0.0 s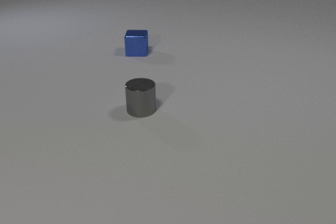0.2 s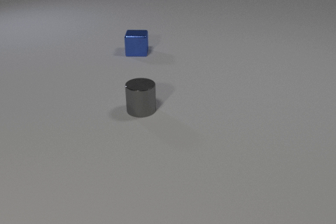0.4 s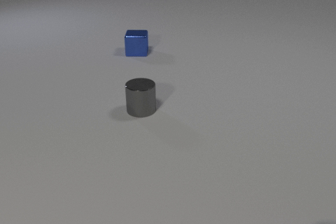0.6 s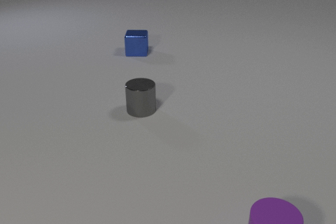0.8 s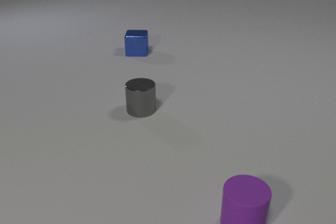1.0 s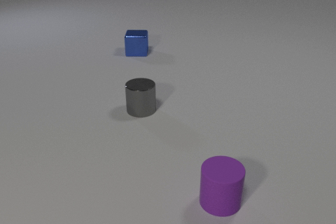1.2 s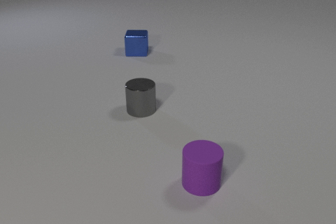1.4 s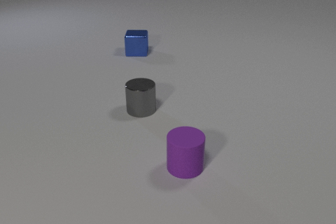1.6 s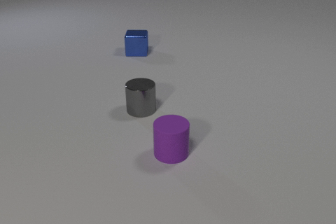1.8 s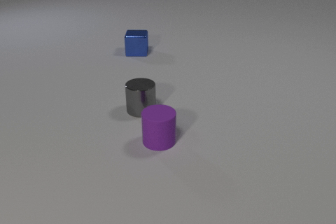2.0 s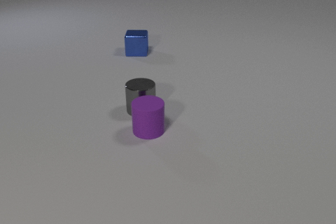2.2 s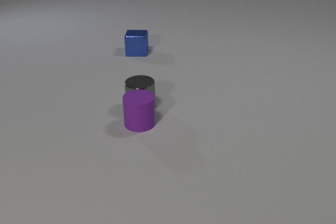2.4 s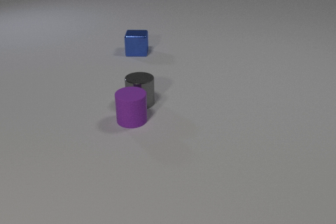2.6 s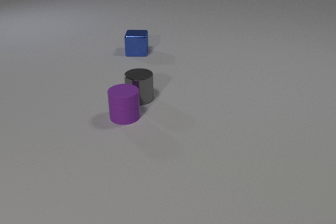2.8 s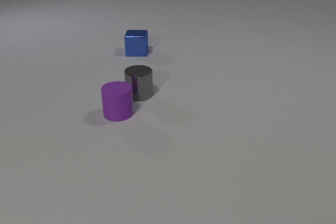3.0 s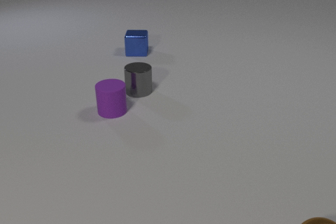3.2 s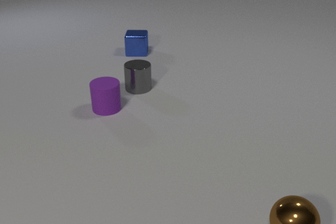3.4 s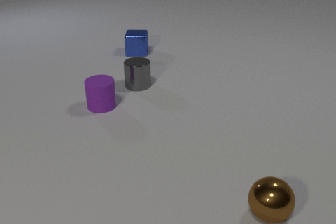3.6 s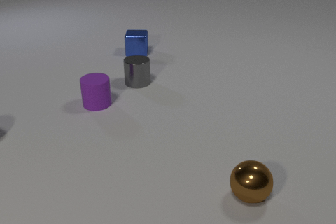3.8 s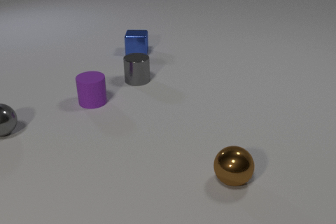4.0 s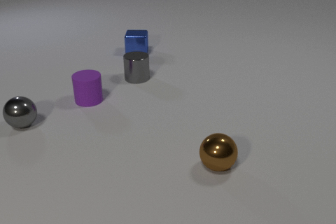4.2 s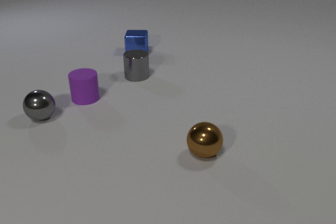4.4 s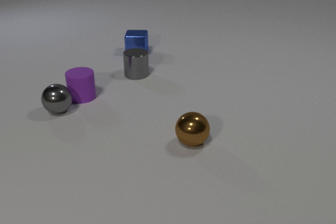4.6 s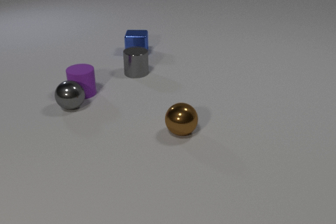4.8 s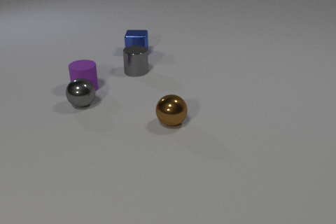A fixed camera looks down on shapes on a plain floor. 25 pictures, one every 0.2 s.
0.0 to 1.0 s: The purple rubber cylinder comes in at the bottom edge, slides to the left and away from the camera.
1.0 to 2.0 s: The purple rubber cylinder slides away from the camera and to the left.
2.0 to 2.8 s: The purple rubber cylinder slides away from the camera and to the left. The gray metal cylinder slides away from the camera. The purple rubber cylinder and the gray metal cylinder collide.
2.8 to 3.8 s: The purple rubber cylinder slides away from the camera and to the left. The gray metal cylinder slides away from the camera. The gray metal sphere comes in at the left edge, rolls to the right. The brown metal sphere comes in at the bottom edge, rolls to the left and away from the camera.
3.8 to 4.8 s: The purple rubber cylinder slides away from the camera. The gray metal cylinder slides away from the camera. The gray metal sphere rolls to the right and away from the camera. The brown metal sphere rolls away from the camera and to the left. The purple rubber cylinder and the gray metal sphere collide.
What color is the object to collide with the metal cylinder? purple.
How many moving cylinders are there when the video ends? 2.
What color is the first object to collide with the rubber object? gray.
